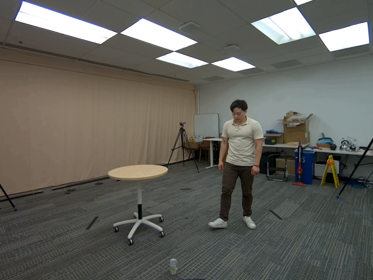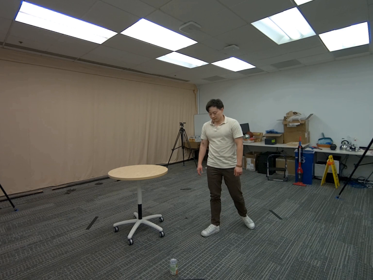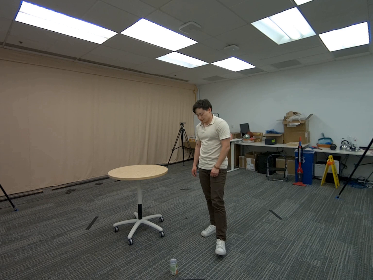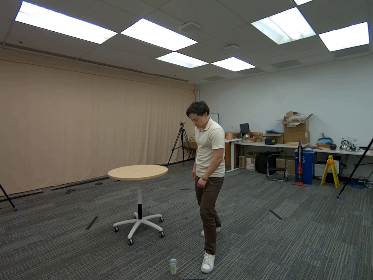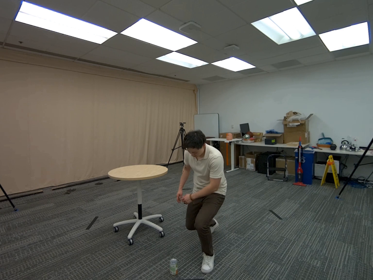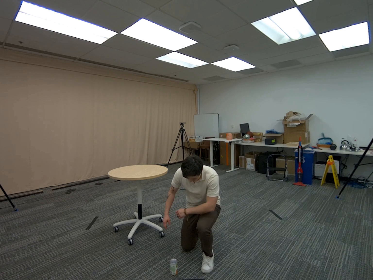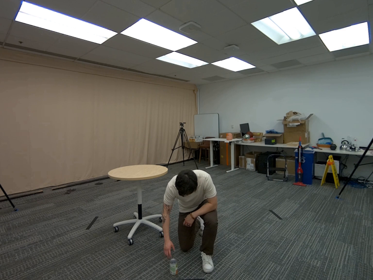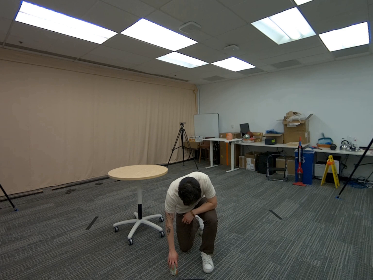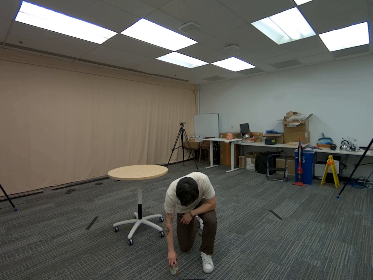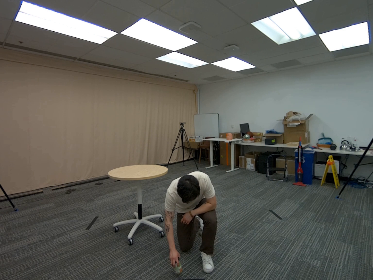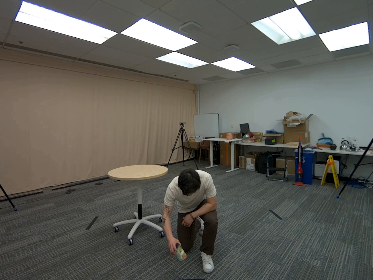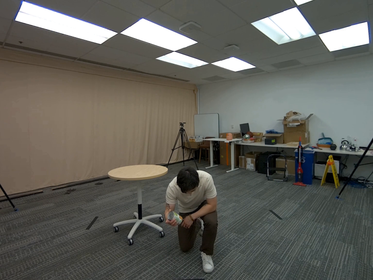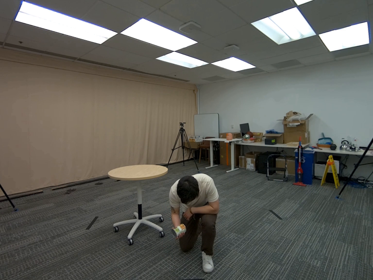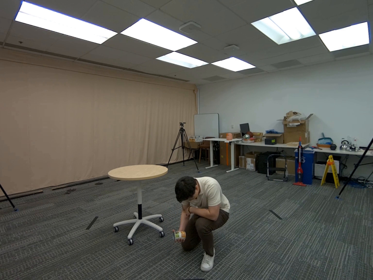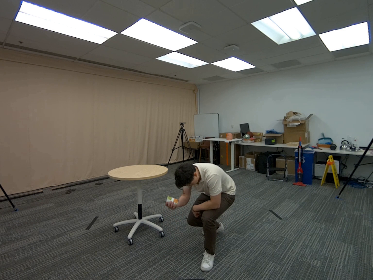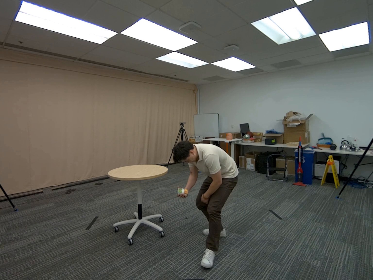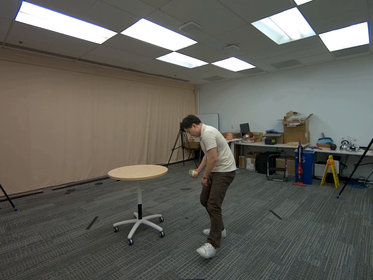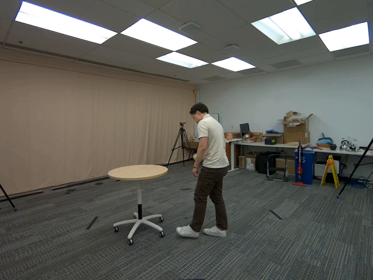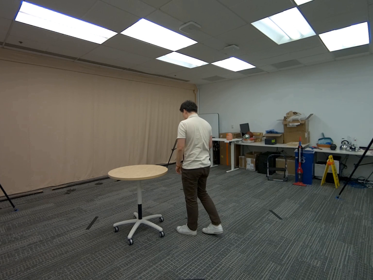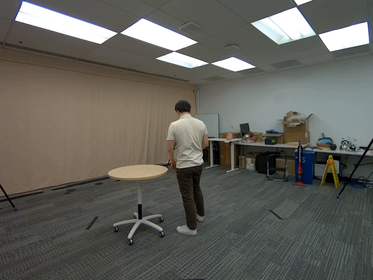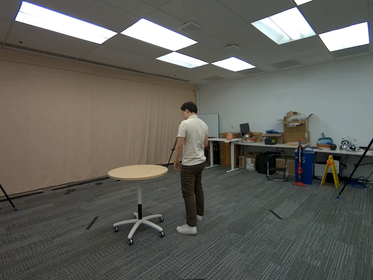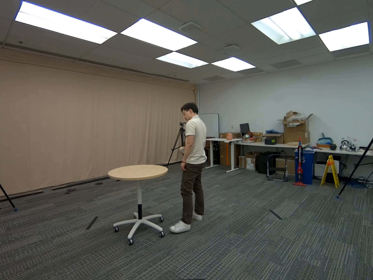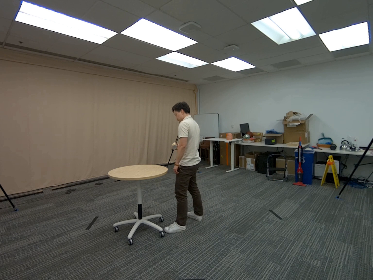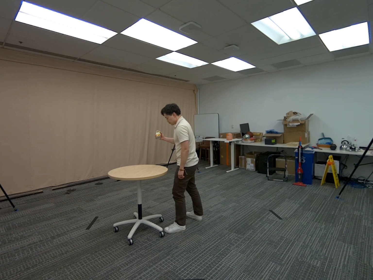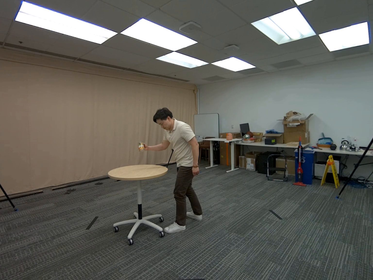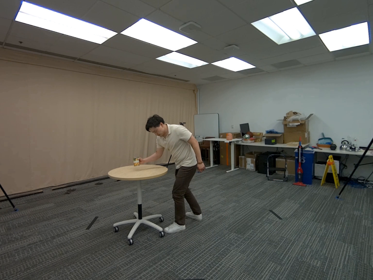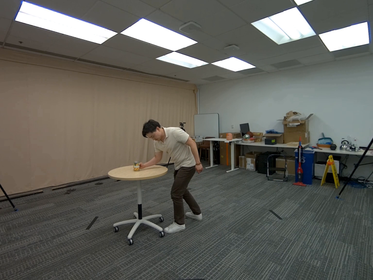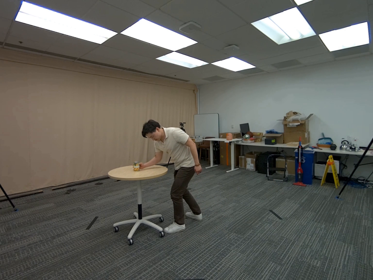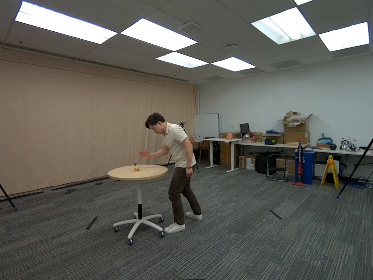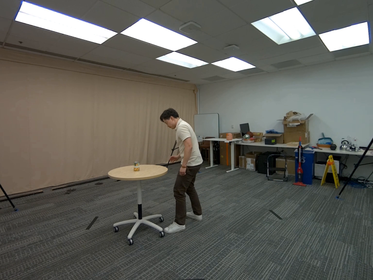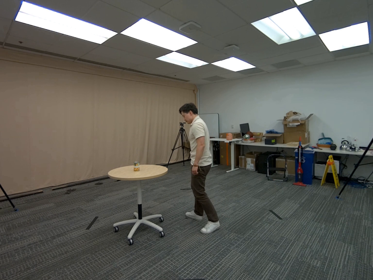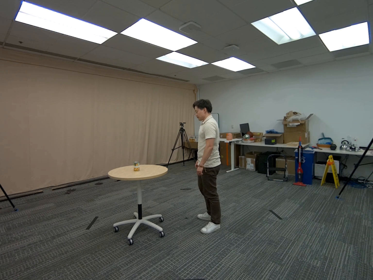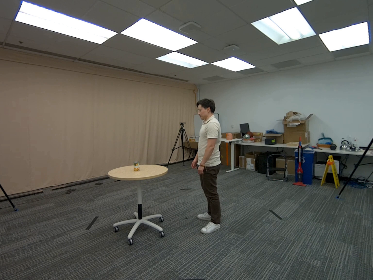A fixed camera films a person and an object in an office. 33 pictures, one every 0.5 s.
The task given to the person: Walk over to the corn can on the ground and pick up the corn can using your right hand. Place the corn can on the round table.
